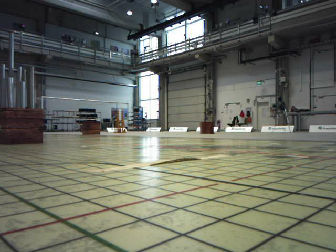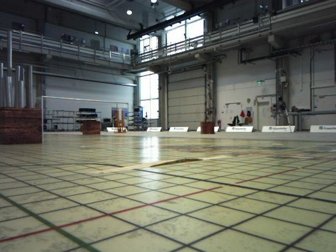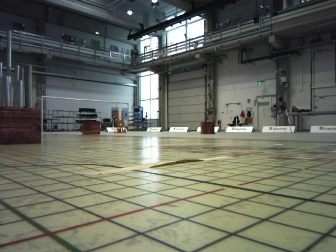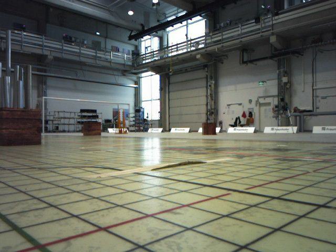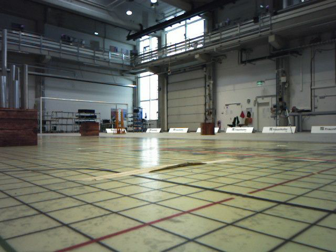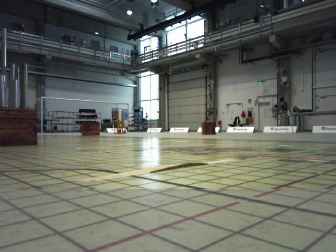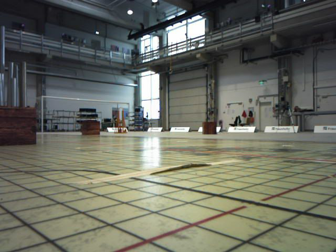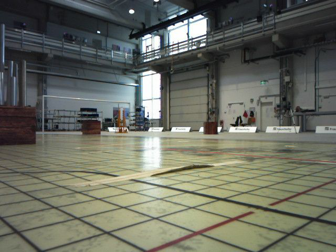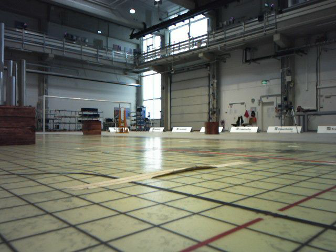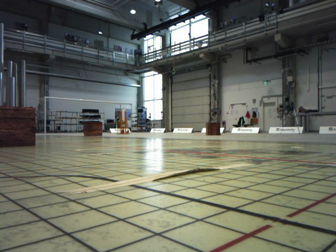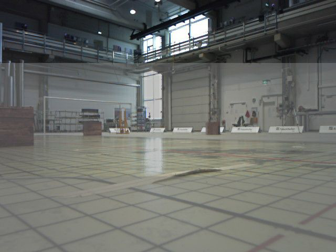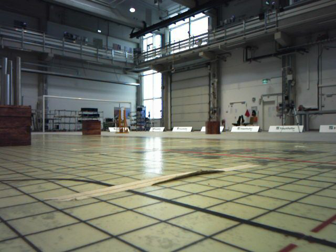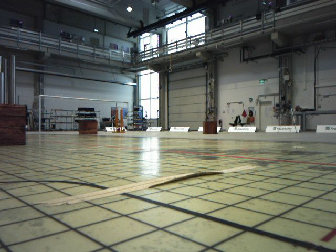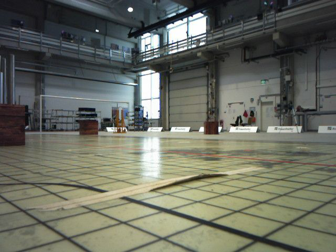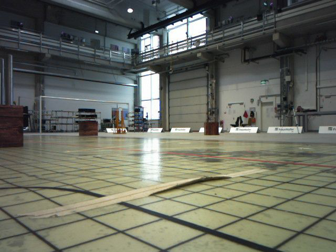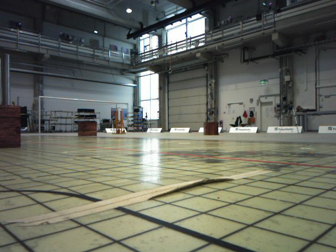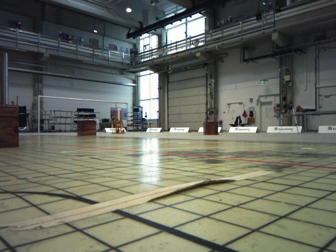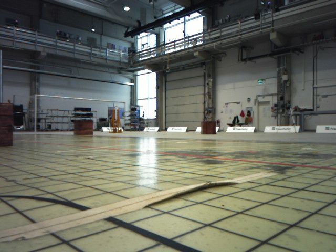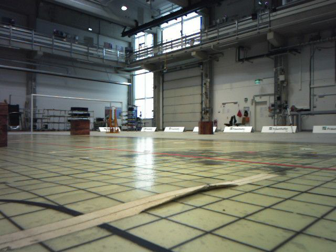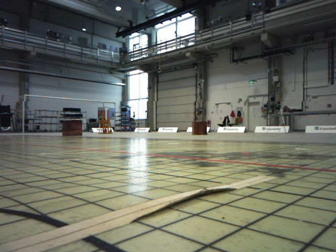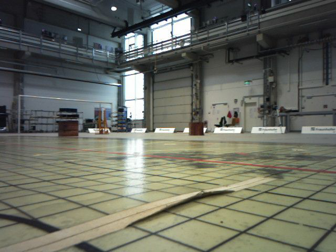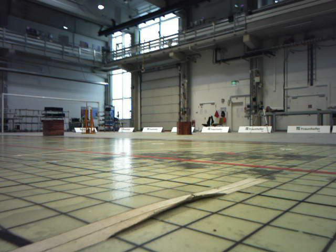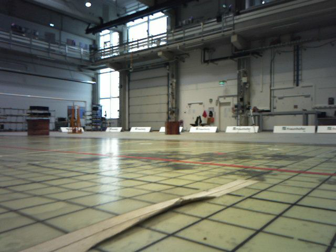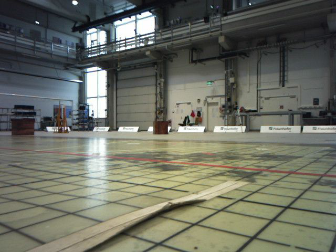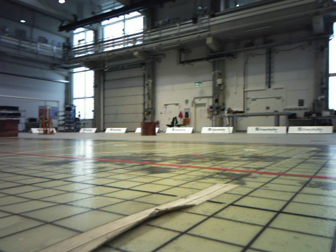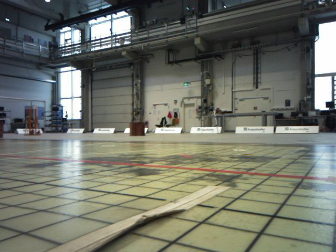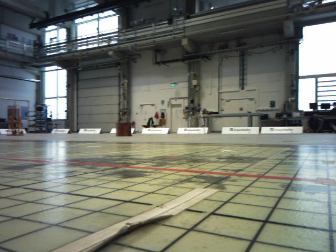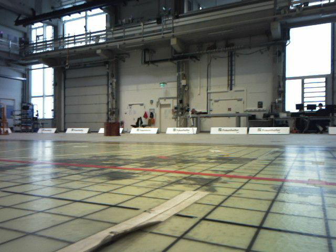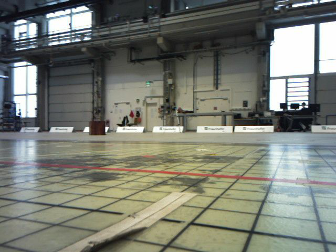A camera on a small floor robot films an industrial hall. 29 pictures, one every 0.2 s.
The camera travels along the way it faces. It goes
forward.
0.0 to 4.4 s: The camera travels forward, about 0.9 m, so what stands in front looms larger.
4.4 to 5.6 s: The camera swings to its right by about 15 degrees, and the scene slides to the left. It travels forward, about 0.2 m, so what stands in front looms larger.
The film runs forward here.
